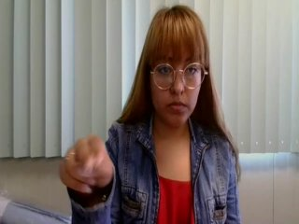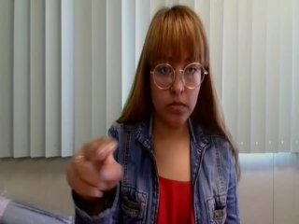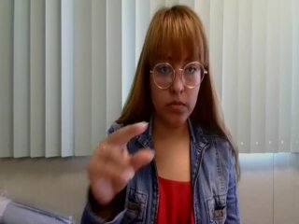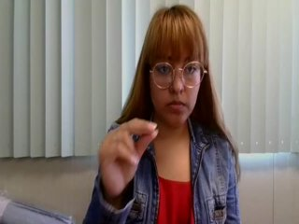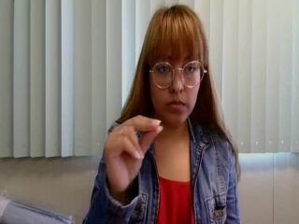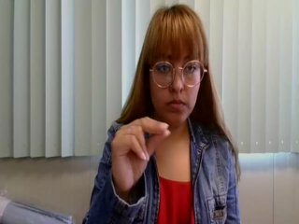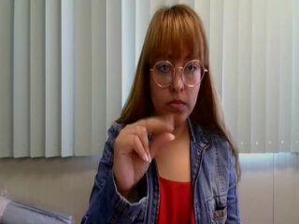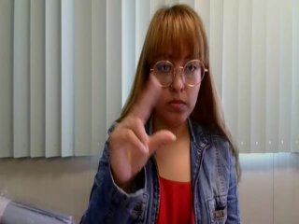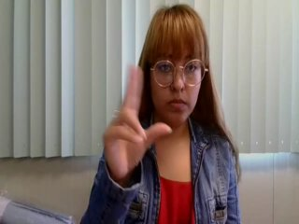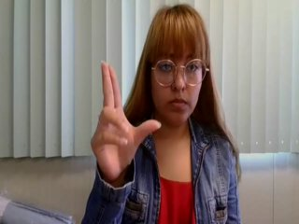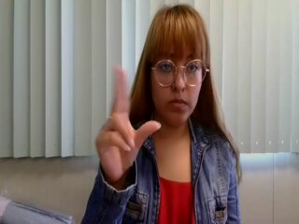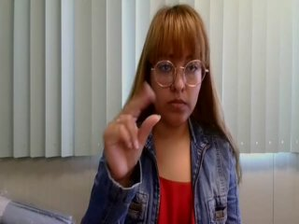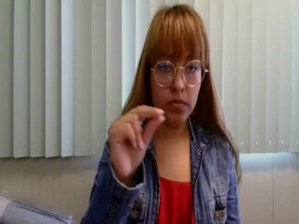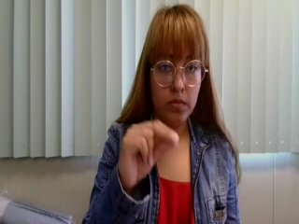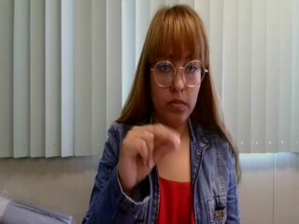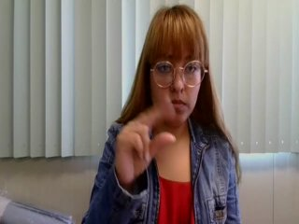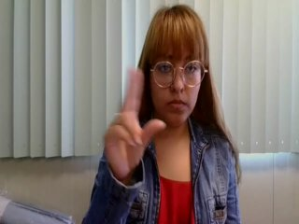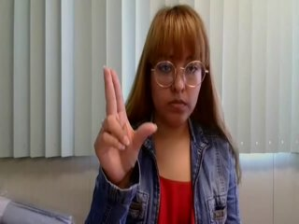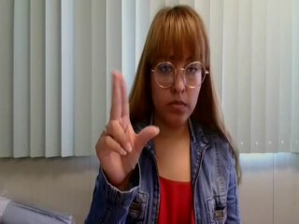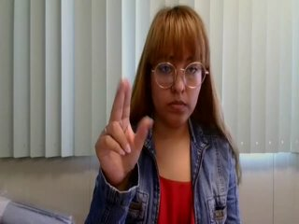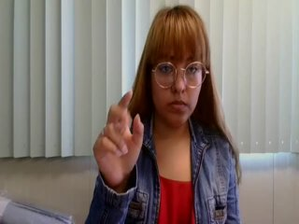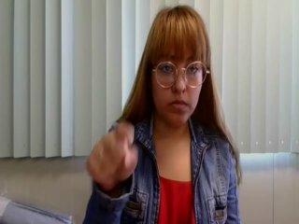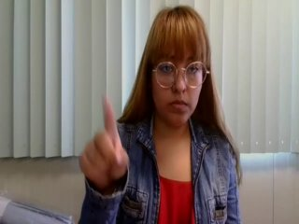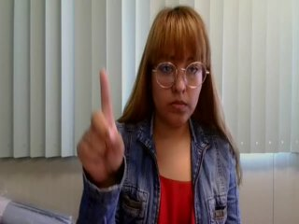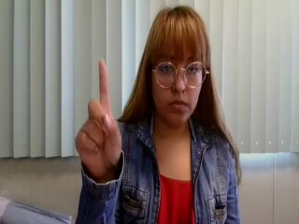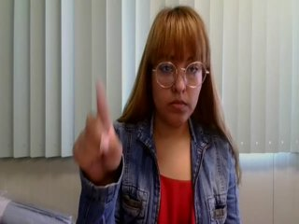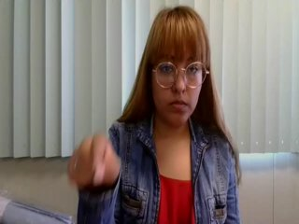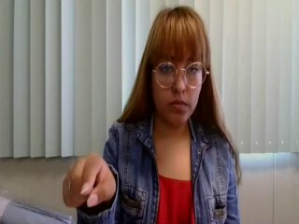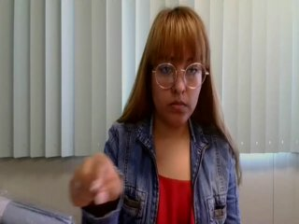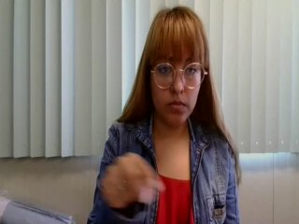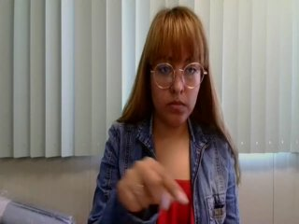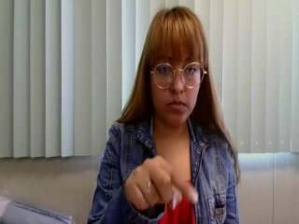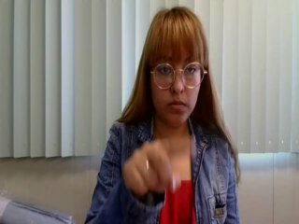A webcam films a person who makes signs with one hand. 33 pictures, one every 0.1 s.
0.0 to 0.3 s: Pointing with two fingers.
0.4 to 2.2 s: Open twice.
2.3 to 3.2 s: Pointing with one finger.
